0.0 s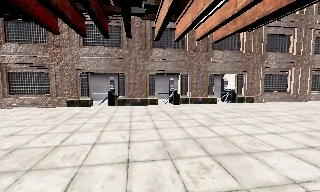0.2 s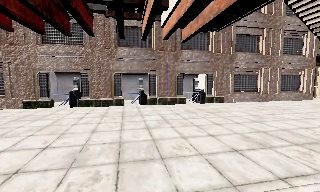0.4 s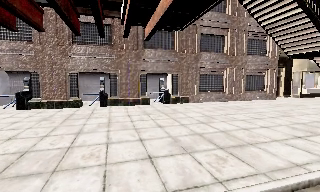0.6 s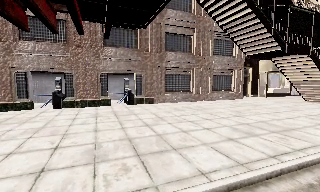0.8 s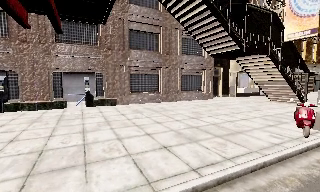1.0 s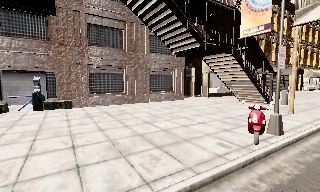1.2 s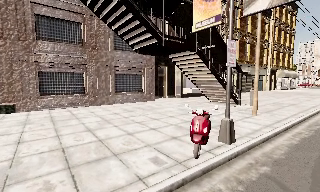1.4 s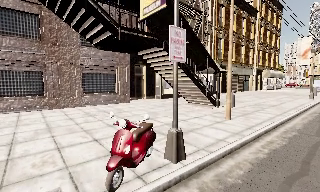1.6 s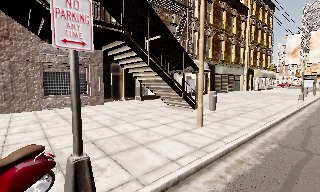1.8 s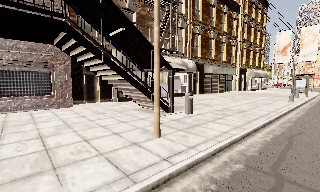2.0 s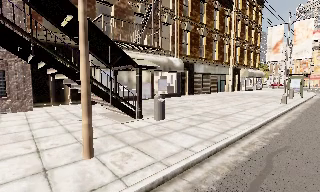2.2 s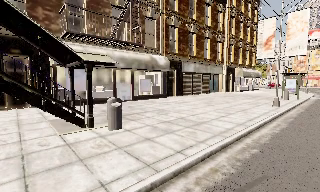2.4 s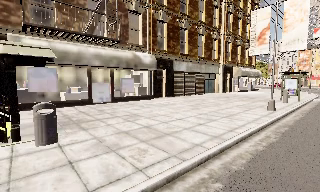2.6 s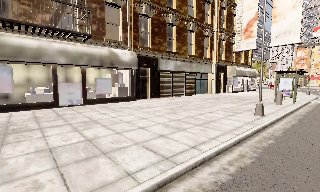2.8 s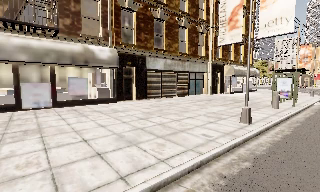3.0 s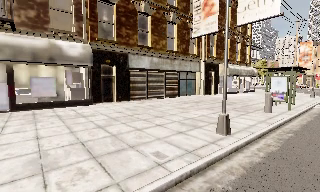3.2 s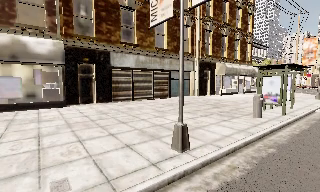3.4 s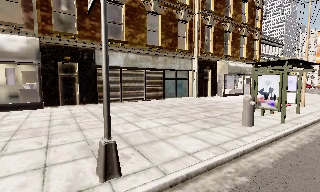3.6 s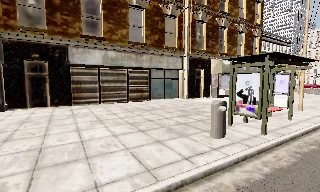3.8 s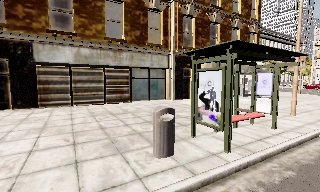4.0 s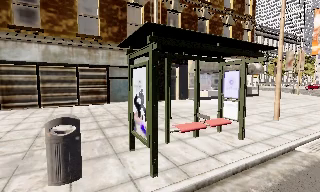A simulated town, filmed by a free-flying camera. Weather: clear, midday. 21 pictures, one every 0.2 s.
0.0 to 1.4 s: The scene slides to the left, as the camera pans about 30 degrees to its right. It travels to its right and forward, about 13 m, so close, fixed things drift to the left.
1.4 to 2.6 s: The camera travels to its right and forward, about 13 m, so close, fixed things drift to the left.
2.6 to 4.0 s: The camera pans to its left, which is counterclockwise from overhead, by about 10 degrees. It travels to its right and forward, about 16 m, so close, fixed things drift to the left.
The film runs backward here.
